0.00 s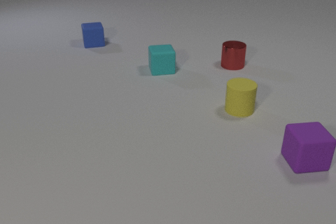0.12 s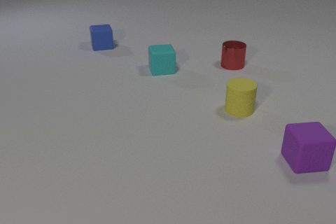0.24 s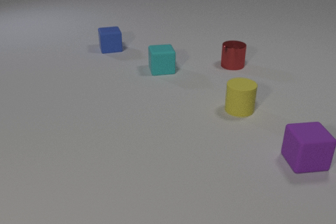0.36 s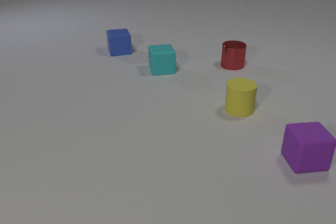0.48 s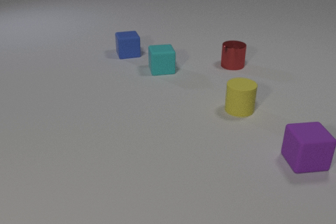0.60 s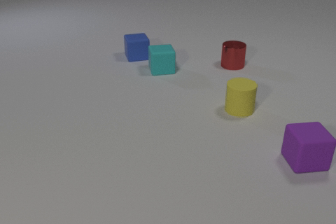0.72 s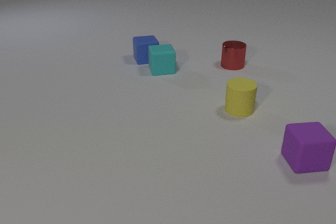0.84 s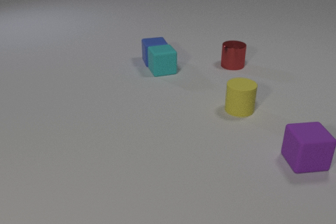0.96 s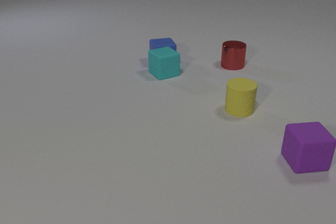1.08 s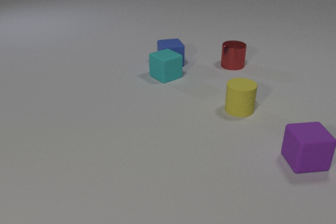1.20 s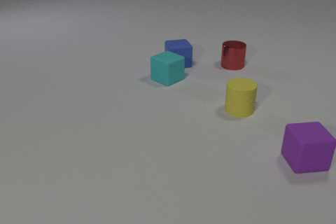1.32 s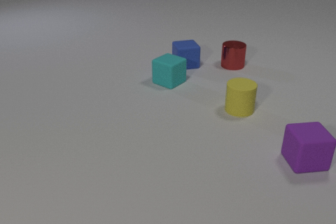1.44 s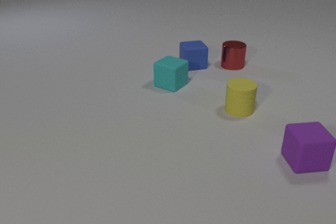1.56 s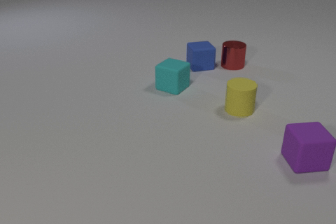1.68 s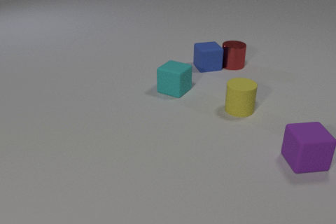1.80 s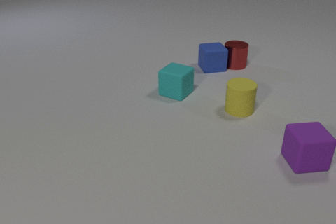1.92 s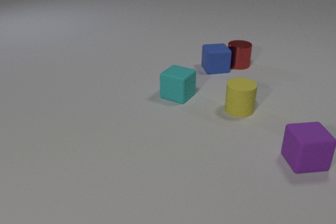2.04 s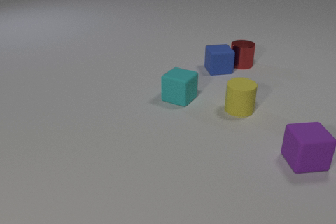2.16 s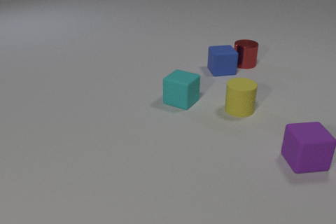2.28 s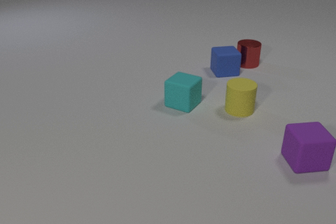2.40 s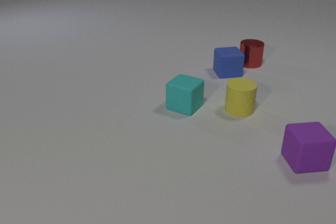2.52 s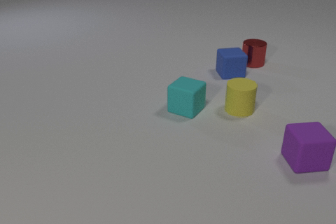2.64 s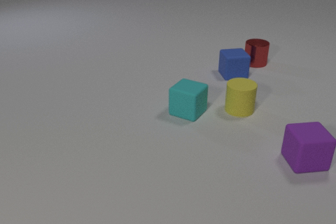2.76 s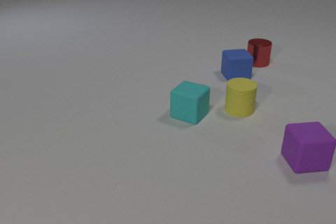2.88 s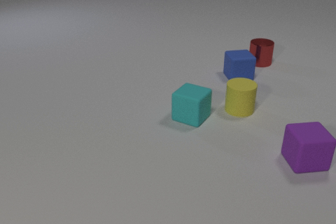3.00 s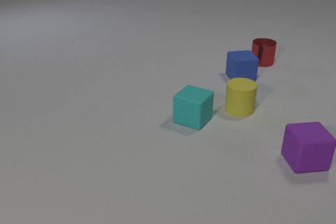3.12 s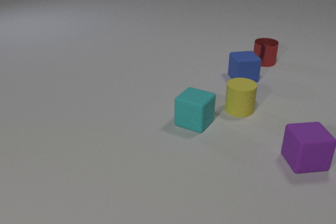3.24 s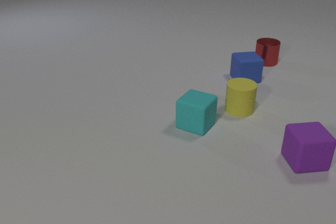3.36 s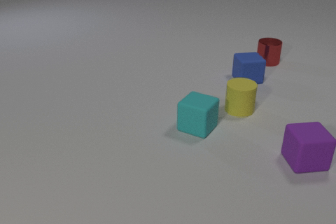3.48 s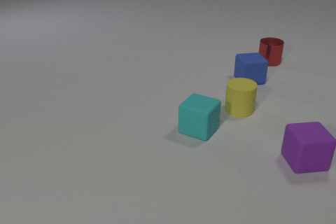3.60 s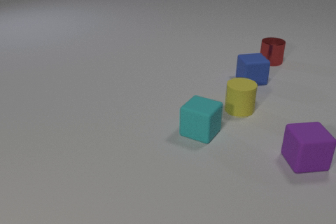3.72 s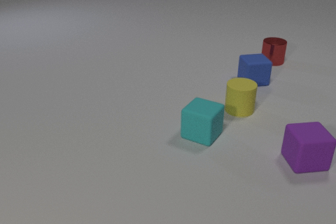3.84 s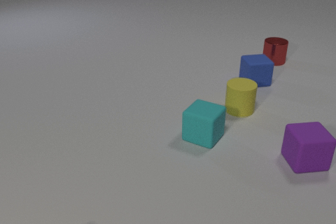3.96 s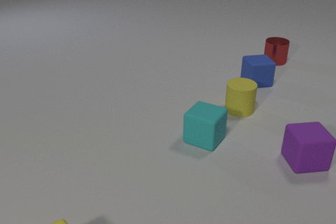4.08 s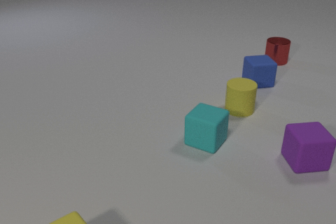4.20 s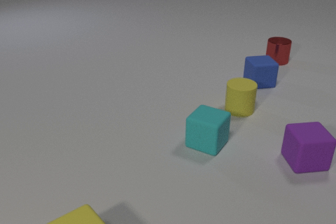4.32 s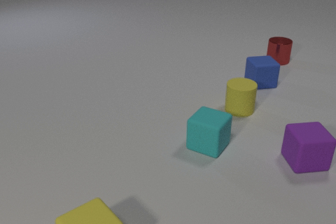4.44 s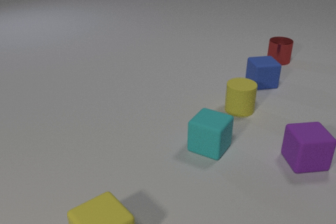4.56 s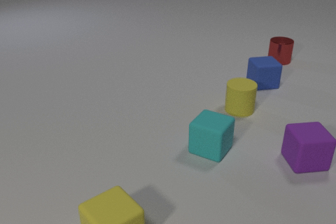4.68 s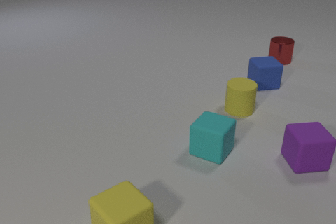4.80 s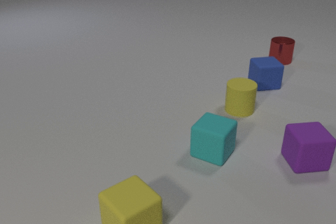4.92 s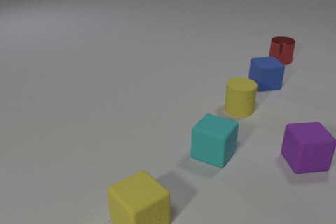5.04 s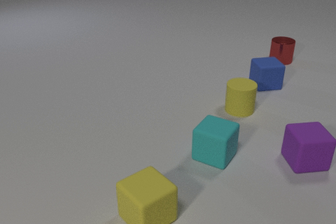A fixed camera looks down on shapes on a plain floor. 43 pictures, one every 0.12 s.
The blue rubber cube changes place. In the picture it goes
to the right.
The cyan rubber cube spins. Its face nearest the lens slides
to the right.
0.00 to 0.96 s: The blue rubber cube slides to the right and toward the camera. The cyan rubber cube slides toward the camera. The blue rubber cube and the cyan rubber cube collide.
0.96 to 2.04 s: The blue rubber cube slides to the right. The cyan rubber cube slides toward the camera, spins counterclockwise seen from above by about 30 degrees, its near face sliding to the right. The red metal cylinder slides to the right. The blue rubber cube and the red metal cylinder collide.
2.04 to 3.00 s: The blue rubber cube slides to the right and toward the camera. The cyan rubber cube slides toward the camera. The red metal cylinder slides to the right and away from the camera.
3.00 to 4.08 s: The blue rubber cube slides to the right and toward the camera. The cyan rubber cube slides toward the camera. The yellow rubber cube comes in at the bottom edge, slides to the right. The red metal cylinder slides to the right and away from the camera.
4.08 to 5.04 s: The blue rubber cube slides to the right. The cyan rubber cube slides toward the camera. The yellow rubber cube slides to the right and away from the camera. The red metal cylinder moves, and ends about where it began.
What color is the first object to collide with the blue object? cyan.
Are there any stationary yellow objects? yes.
How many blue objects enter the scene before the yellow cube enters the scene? 0.
